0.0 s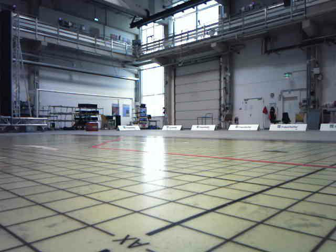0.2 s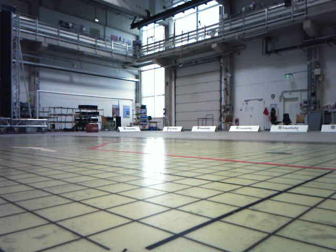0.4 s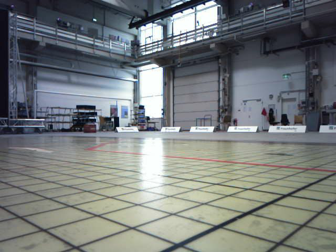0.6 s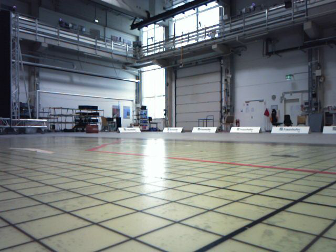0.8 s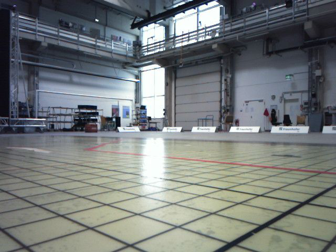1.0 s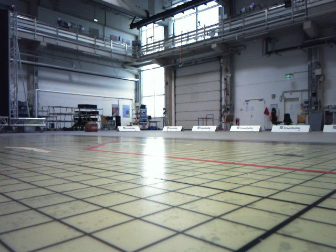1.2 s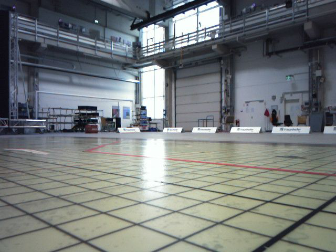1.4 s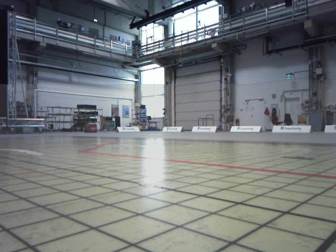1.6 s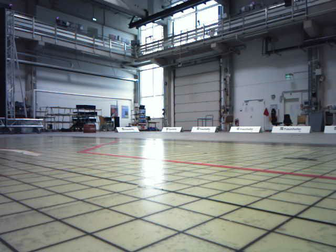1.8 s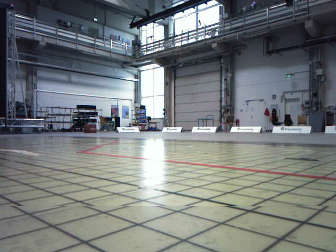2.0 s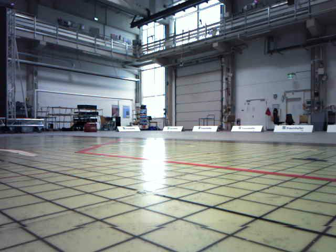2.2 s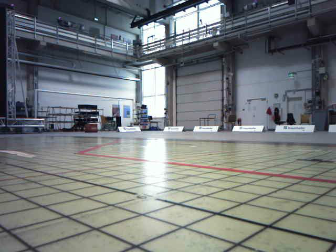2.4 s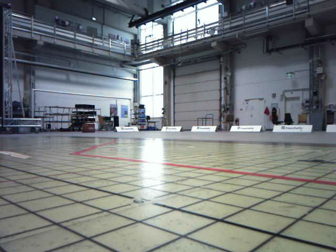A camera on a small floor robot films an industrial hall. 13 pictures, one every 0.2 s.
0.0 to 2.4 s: The camera travels forward, about 0.5 m, so what stands in front looms larger.
The film runs forward here.
